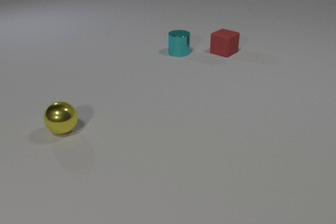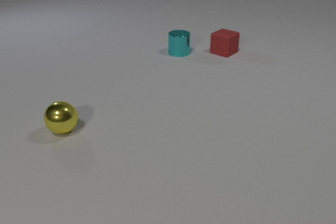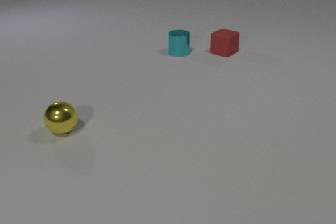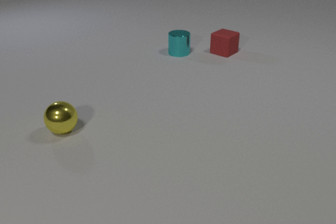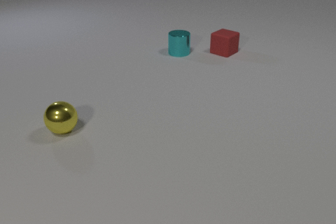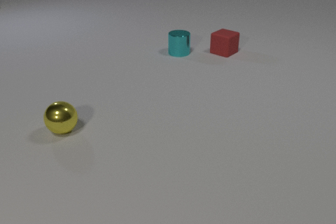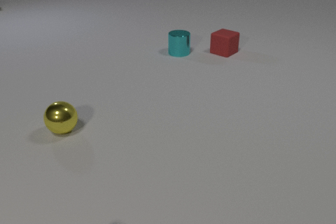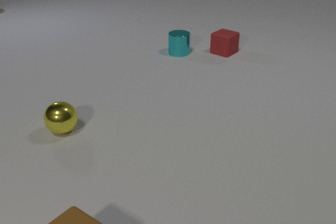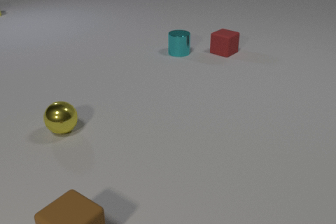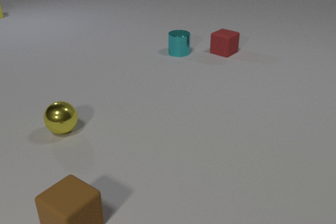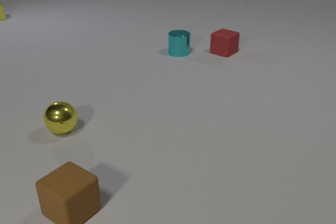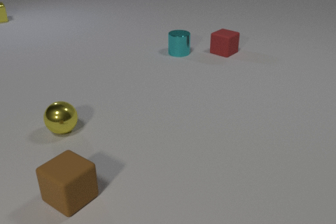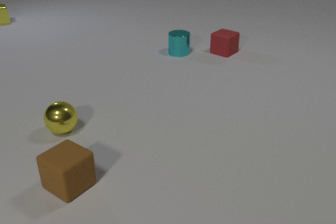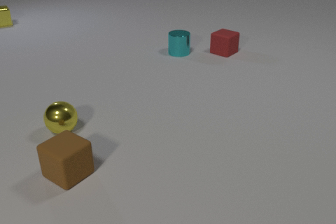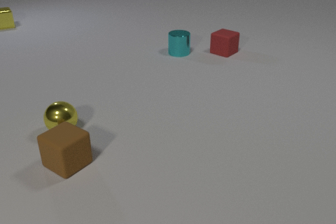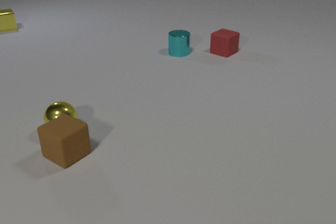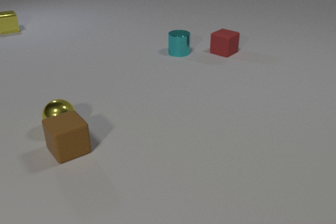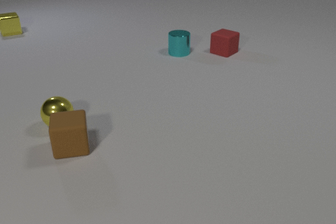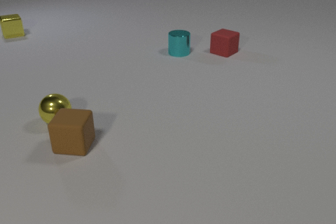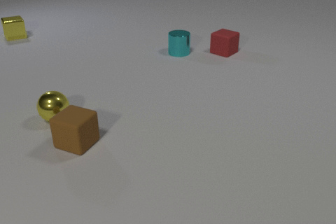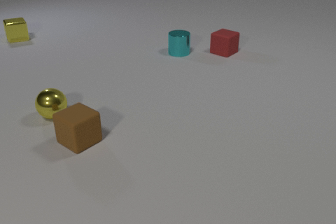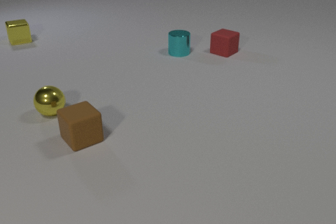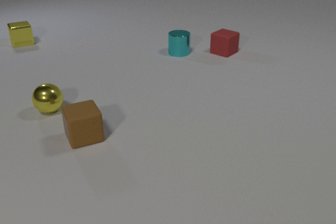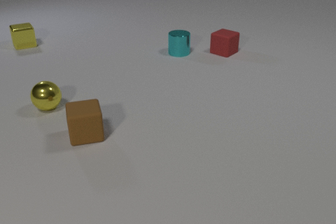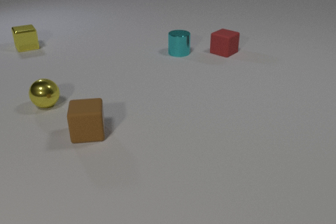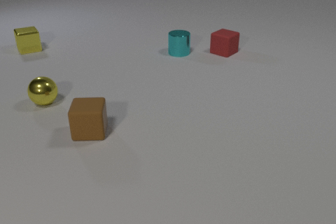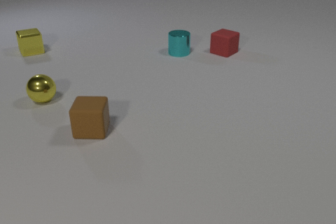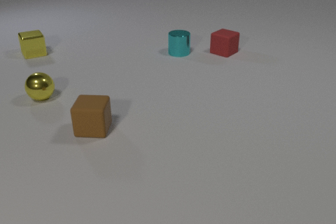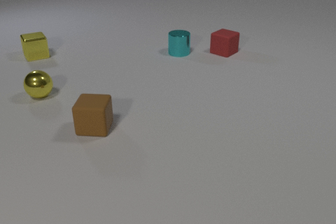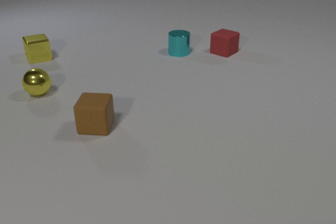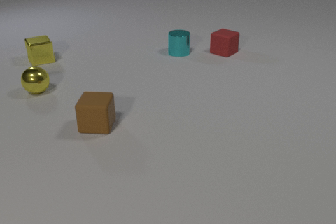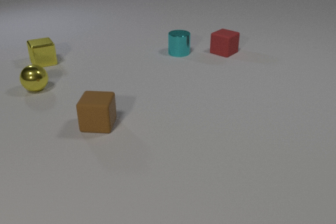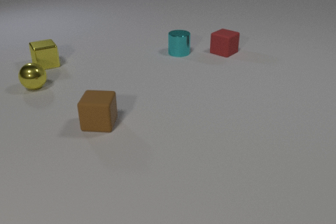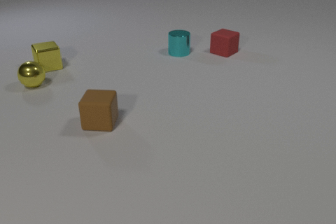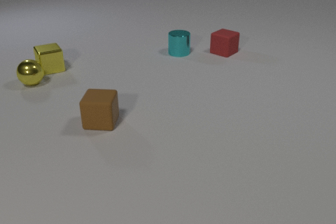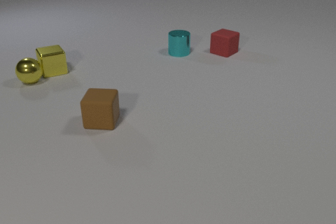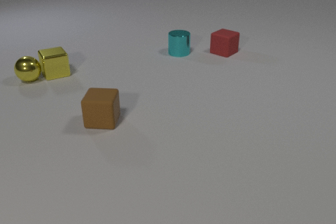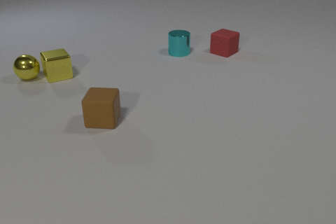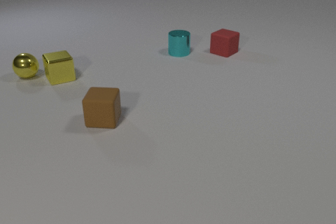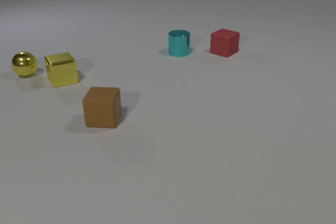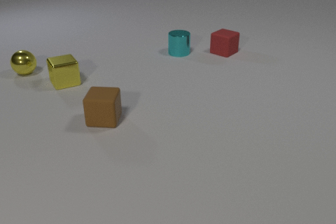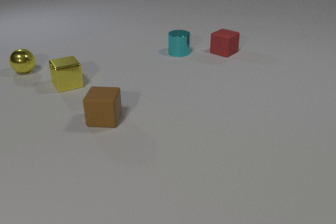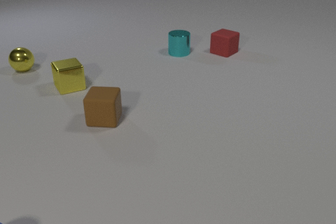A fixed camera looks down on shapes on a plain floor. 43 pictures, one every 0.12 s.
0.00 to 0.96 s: The brown rubber cube comes in at the bottom edge, slides away from the camera. The yellow metal cube comes in at the left edge.
0.96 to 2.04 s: The brown rubber cube slides away from the camera, spins so that its near face slides to the left, clockwise seen from above. The yellow metal sphere rolls away from the camera. The yellow metal cube slides toward the camera. The brown rubber cube and the yellow metal sphere collide.
2.04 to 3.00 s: The brown rubber cube slides away from the camera and to the right, spins clockwise seen from above by about 105 degrees, its near face sliding to the left. The yellow metal sphere rolls away from the camera. The yellow metal cube slides toward the camera.
3.00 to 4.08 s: The brown rubber cube slides away from the camera and to the right. The yellow metal sphere rolls away from the camera. The yellow metal cube slides toward the camera.
4.08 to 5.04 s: The yellow metal sphere rolls away from the camera. The yellow metal cube slides toward the camera. The yellow metal sphere and the yellow metal cube collide.
What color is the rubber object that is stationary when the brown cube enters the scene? red.
How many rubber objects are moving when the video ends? 0.
Are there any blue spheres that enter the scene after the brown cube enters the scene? yes.
